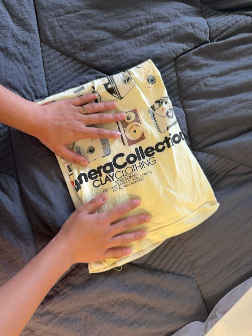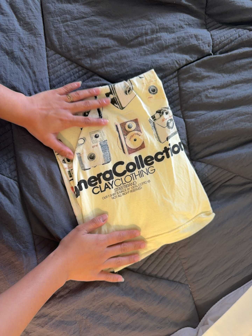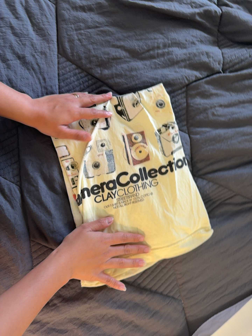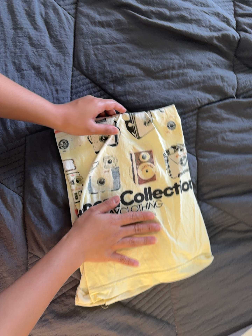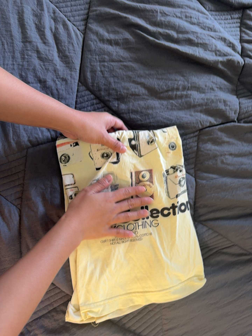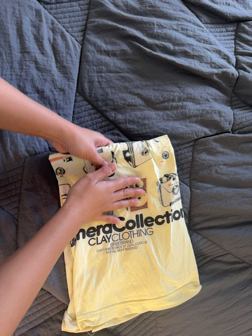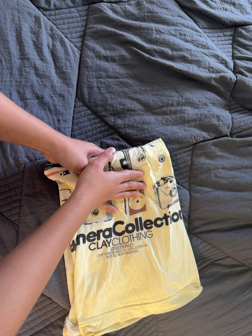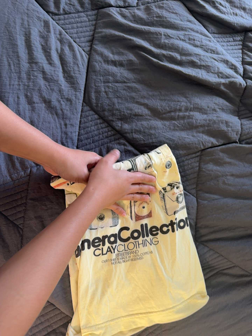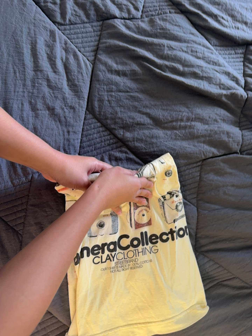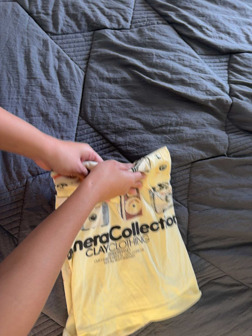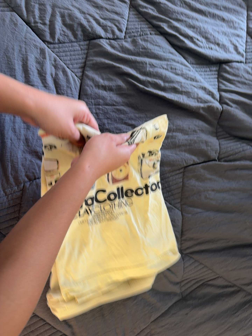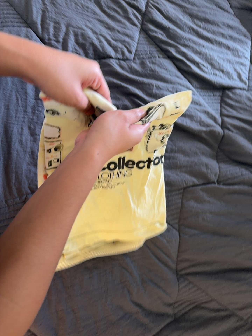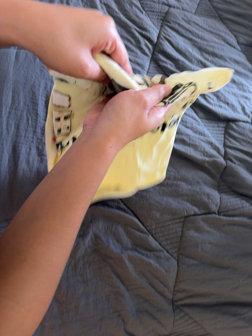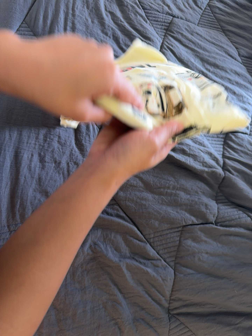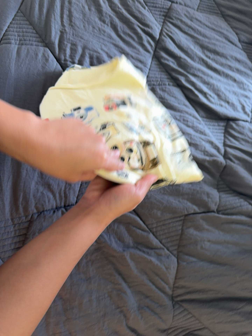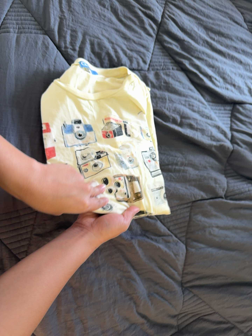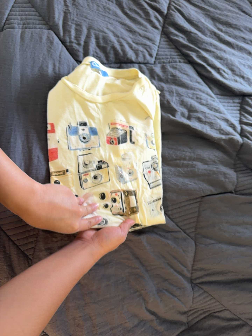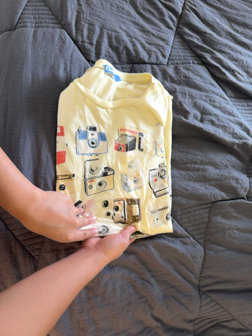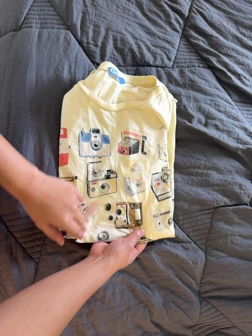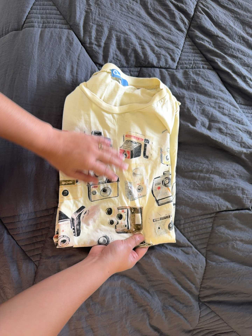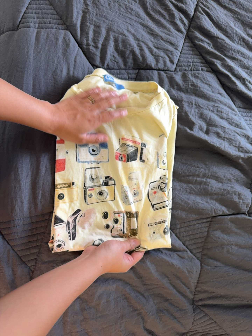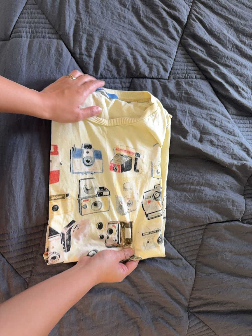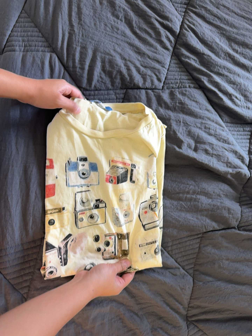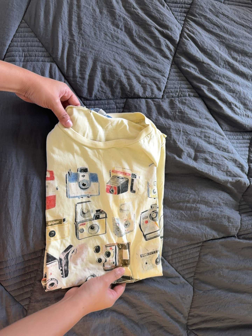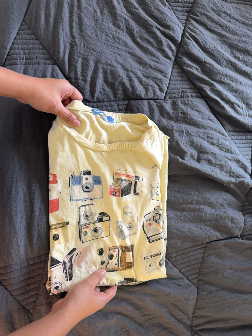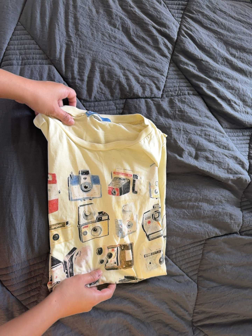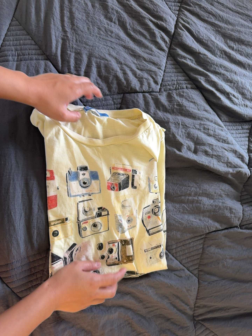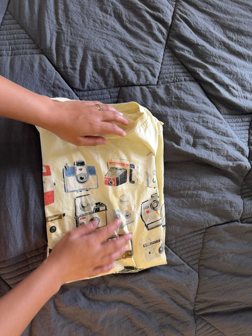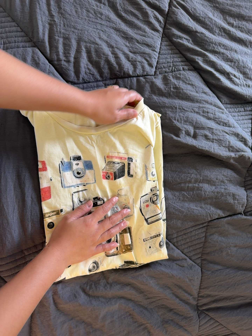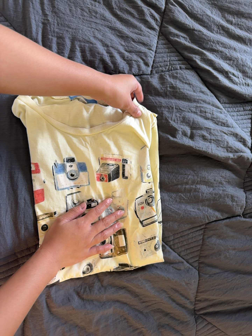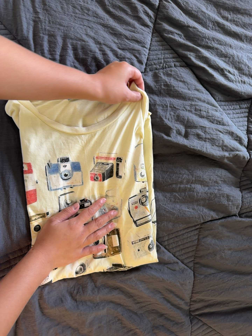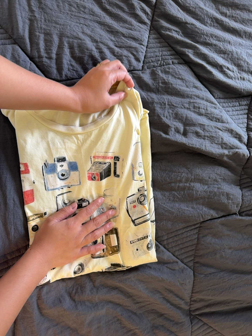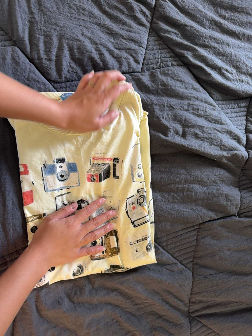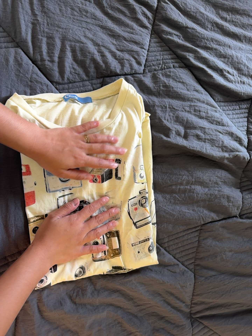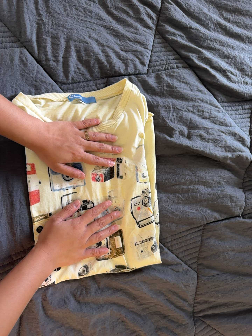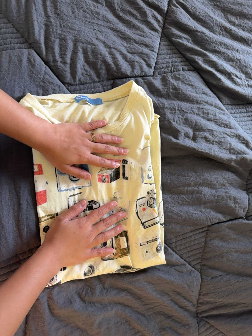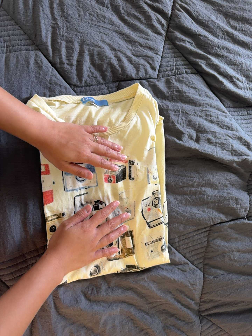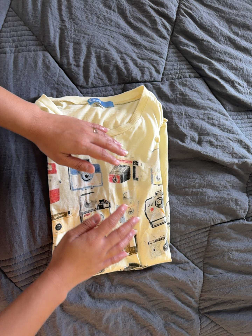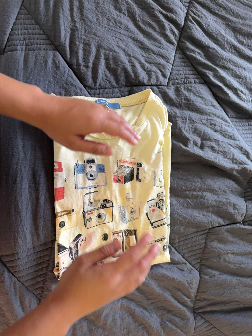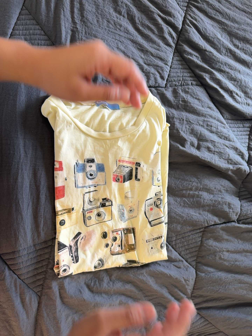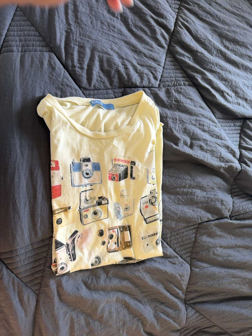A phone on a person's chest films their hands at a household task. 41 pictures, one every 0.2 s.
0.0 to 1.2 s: The camera travels toward the top of its view, about 10 cm, so close, fixed things drift downward. It rolls about its line of sight by about 15 degrees, and the scene rotates clockwise.
1.2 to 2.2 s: The camera's aim tips toward the top of its view by about 10 degrees, and the scene shifts downward.
2.2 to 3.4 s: The camera shifts only a little, or ends up much as it began.
3.4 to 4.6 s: The camera travels toward the top of its view, about 10 cm, so close, fixed things drift downward.
4.6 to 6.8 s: The camera travels to its right, about 6 cm.
6.8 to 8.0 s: The camera travels to its left and backward, about 10 cm.
The film runs forward here.
